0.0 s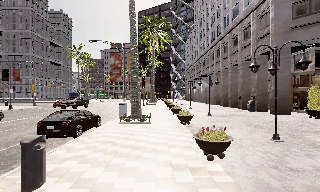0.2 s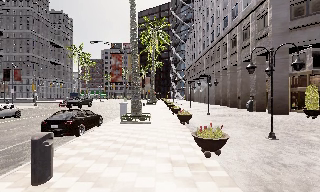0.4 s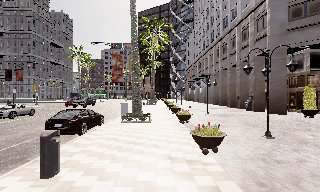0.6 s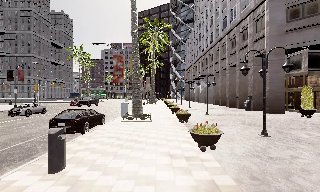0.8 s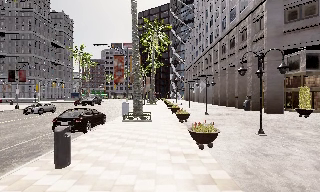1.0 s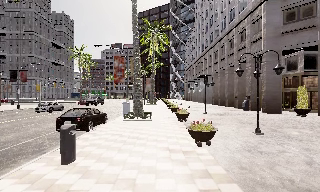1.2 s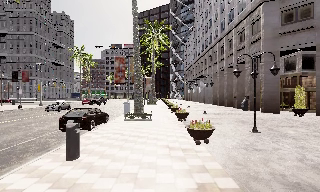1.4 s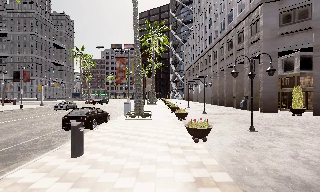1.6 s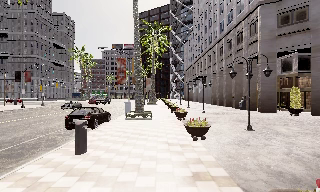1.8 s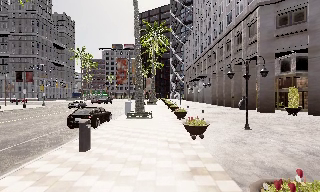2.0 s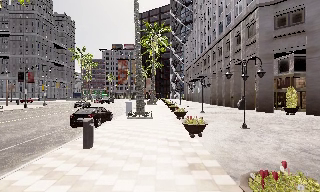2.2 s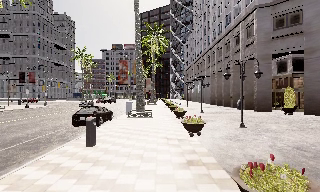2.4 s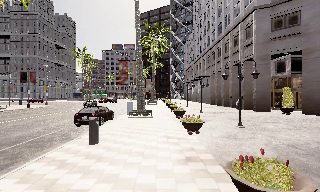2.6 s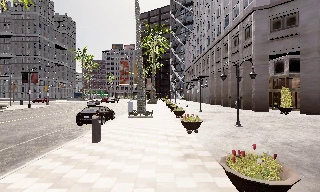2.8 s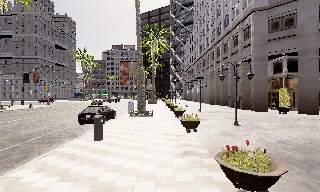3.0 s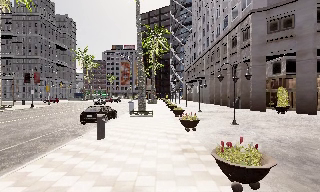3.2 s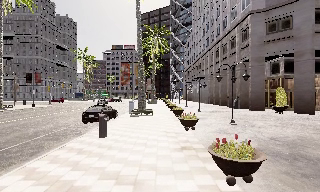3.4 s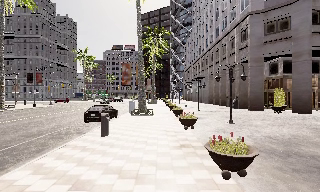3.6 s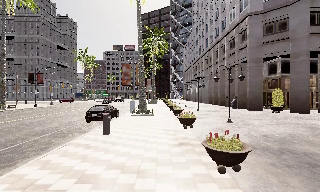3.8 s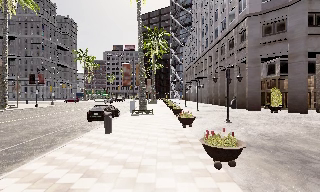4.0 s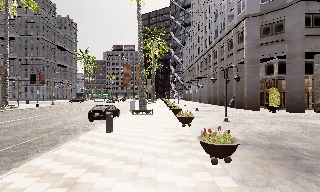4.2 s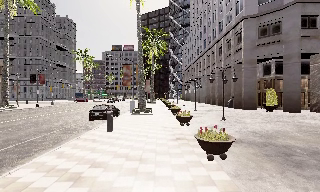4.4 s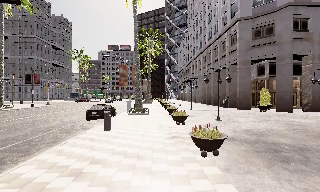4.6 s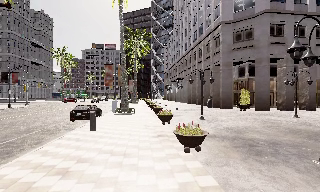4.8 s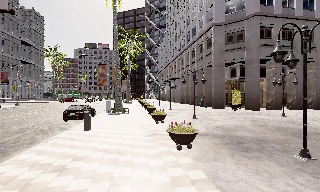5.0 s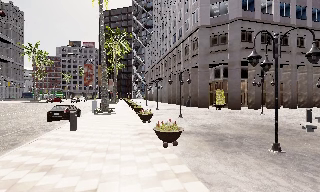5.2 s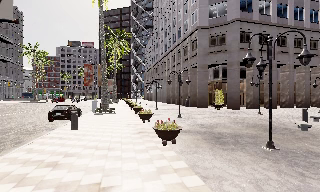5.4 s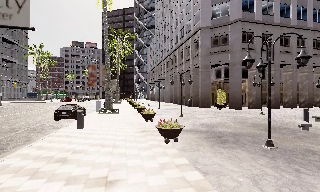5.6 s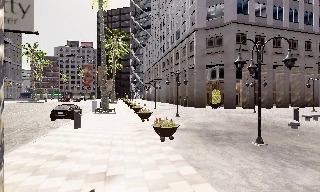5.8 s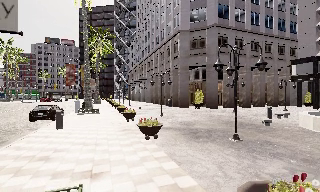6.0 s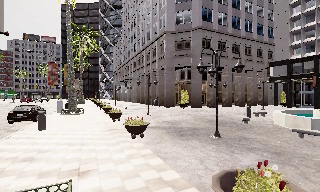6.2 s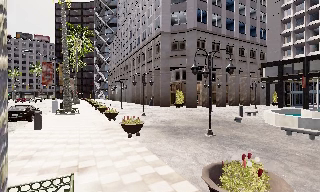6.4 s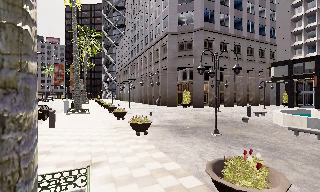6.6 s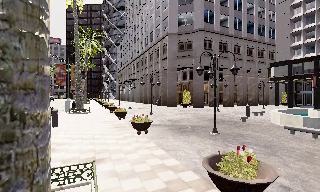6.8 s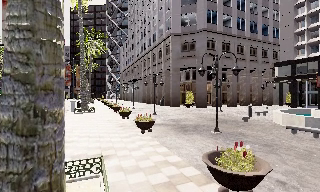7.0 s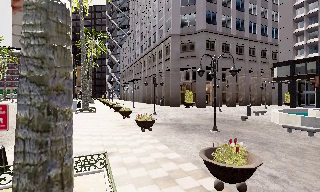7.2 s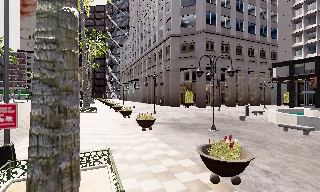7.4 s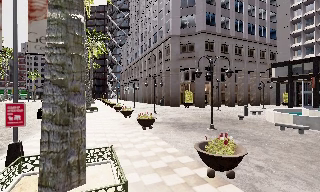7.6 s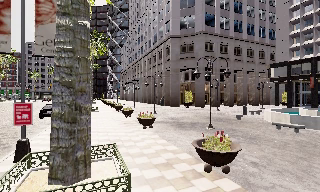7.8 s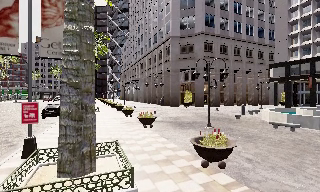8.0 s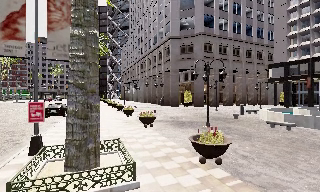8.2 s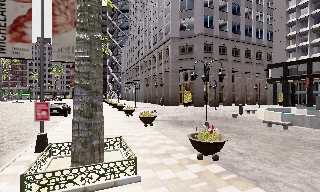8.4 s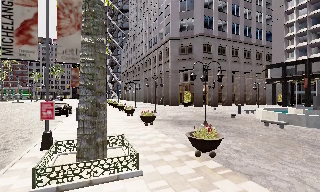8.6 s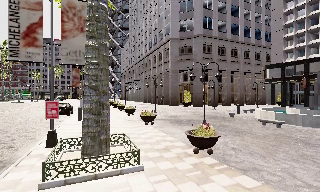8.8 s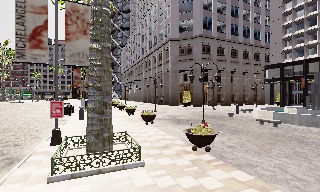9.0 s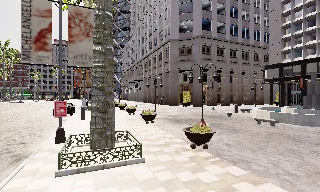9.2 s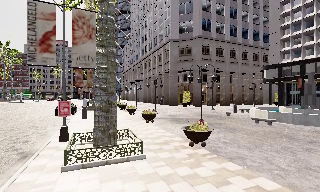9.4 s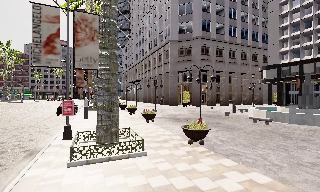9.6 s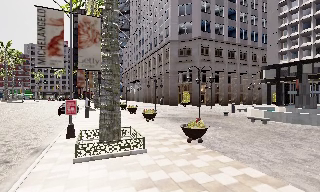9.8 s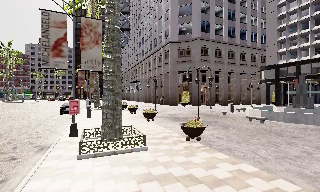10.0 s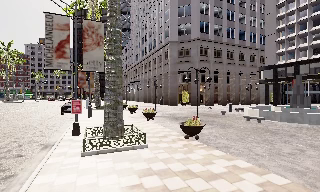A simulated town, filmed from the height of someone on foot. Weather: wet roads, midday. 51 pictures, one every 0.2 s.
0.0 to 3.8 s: The camera travels backward, about 5 m, so what stands in front gets smaller.
3.8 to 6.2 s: The camera swings to its right by about 25 degrees, and the scene slides to the left. It travels backward, about 3.5 m, so what stands in front gets smaller.
6.2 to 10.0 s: The camera travels backward, about 5 m, so what stands in front gets smaller.
The film runs backward here.
